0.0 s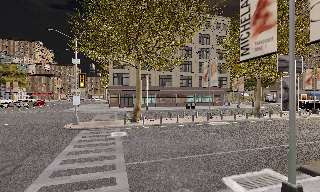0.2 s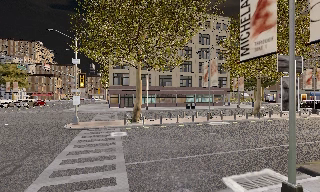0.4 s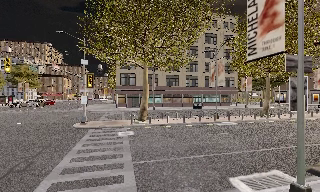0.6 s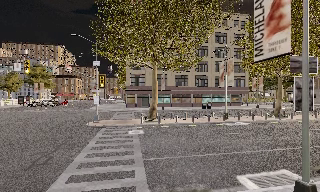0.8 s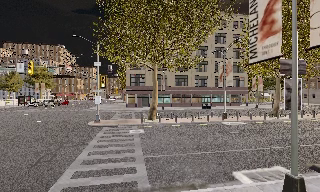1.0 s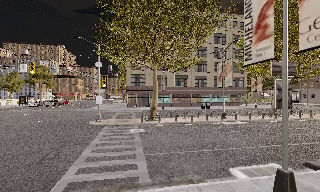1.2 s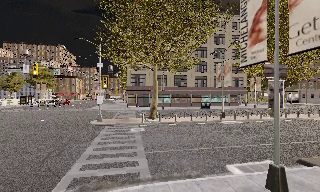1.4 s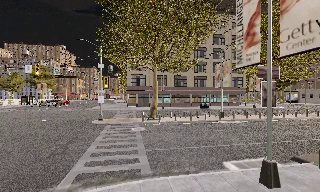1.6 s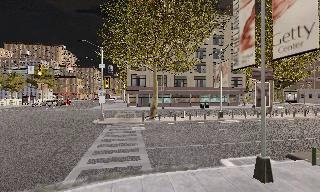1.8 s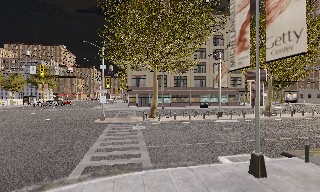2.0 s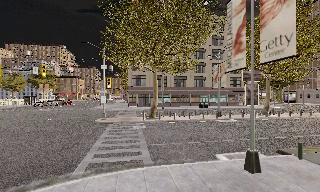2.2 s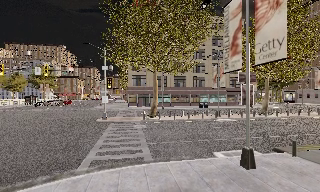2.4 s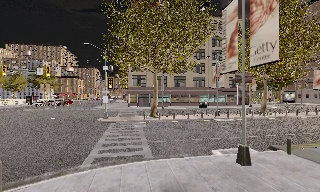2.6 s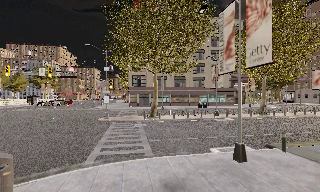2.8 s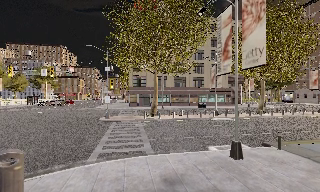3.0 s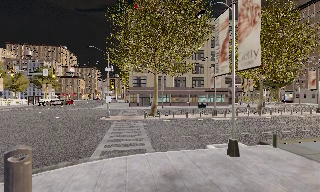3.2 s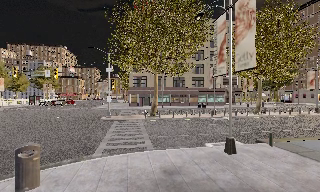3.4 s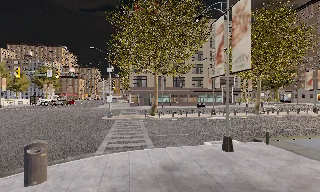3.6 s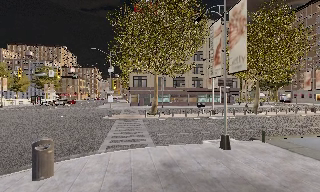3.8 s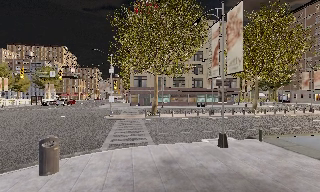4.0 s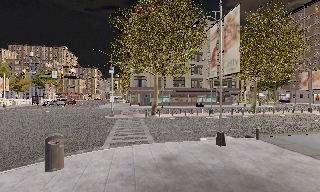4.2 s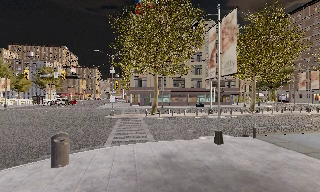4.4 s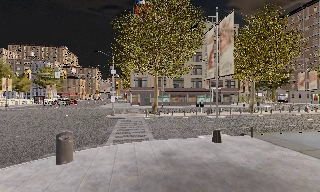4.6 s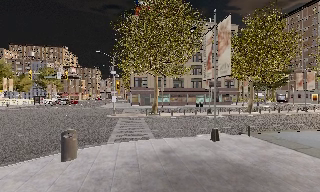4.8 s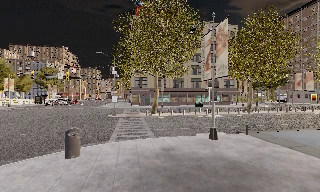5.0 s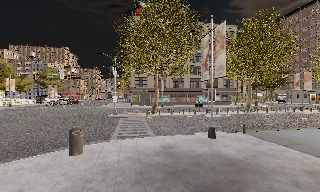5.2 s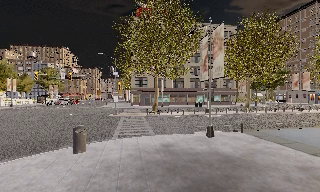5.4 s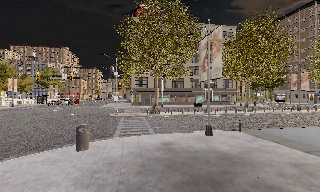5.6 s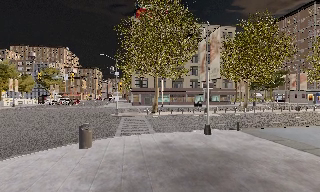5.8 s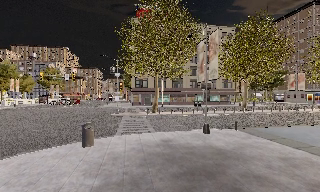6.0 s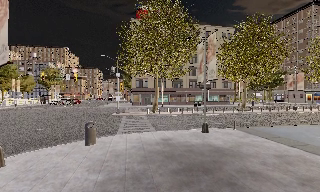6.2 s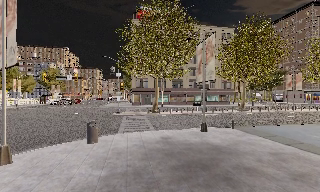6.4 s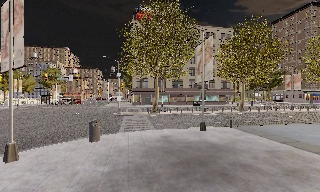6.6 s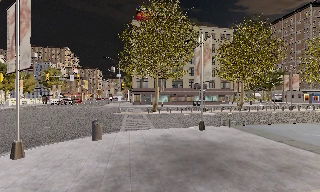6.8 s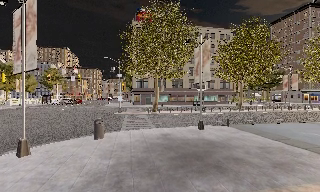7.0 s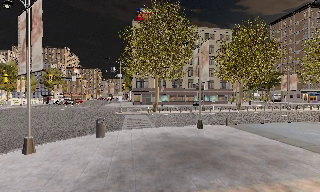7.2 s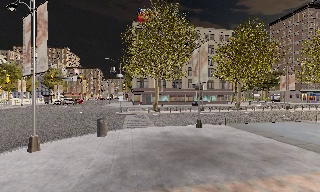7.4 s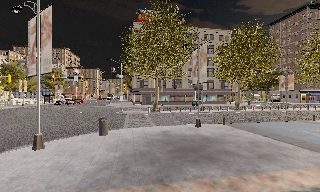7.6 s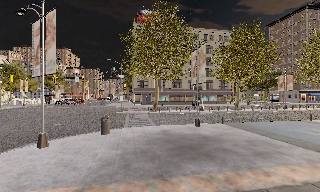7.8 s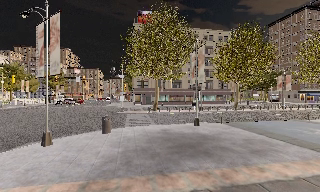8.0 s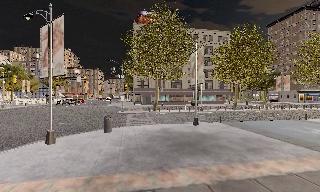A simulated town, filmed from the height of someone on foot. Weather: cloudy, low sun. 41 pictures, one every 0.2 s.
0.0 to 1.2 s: The camera travels backward, about 1 m, so what stands in front gets smaller. It gains speed.
1.2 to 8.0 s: The camera travels backward, about 10 m, so what stands in front gets smaller.
The film runs backward here.
